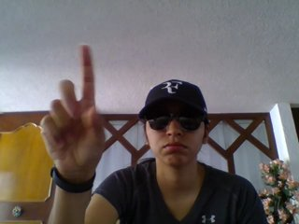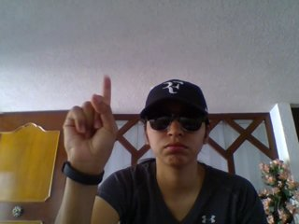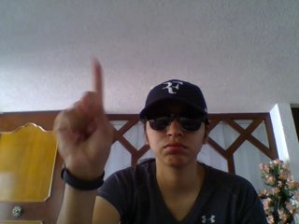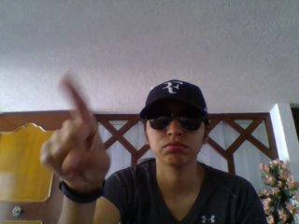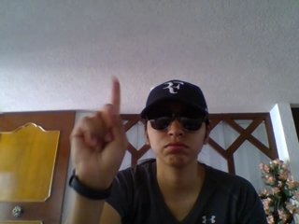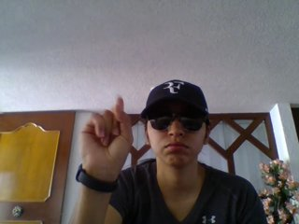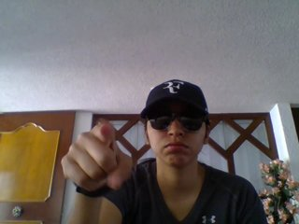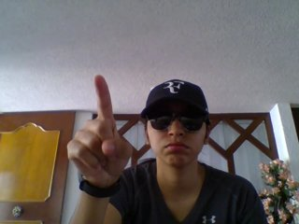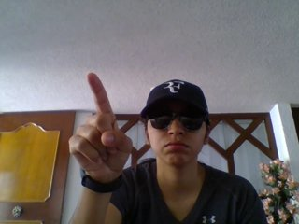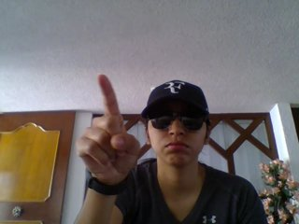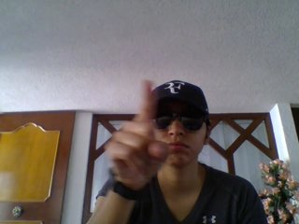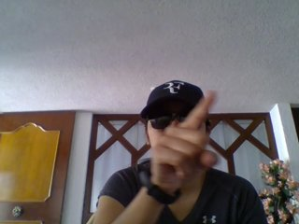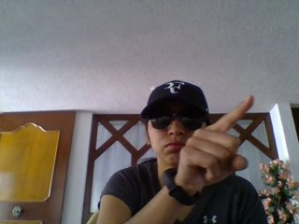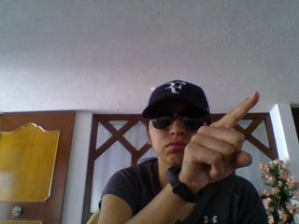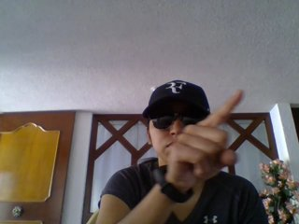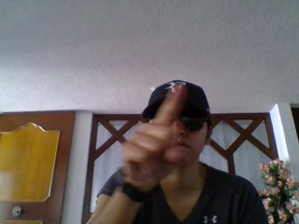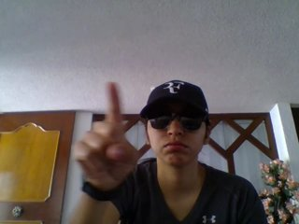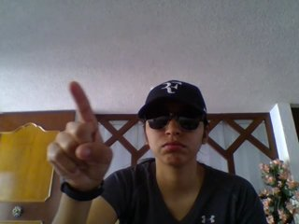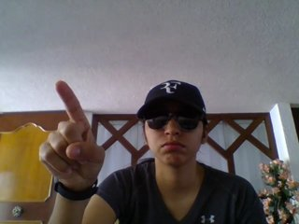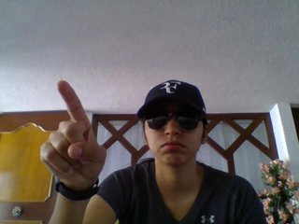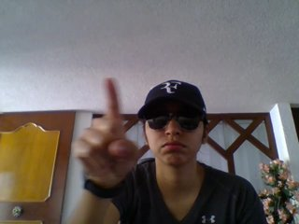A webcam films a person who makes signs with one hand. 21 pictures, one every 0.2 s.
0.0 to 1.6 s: Double click with one finger.
1.7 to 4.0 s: Pointing with one finger.
